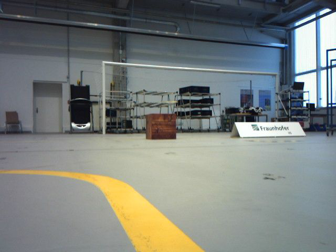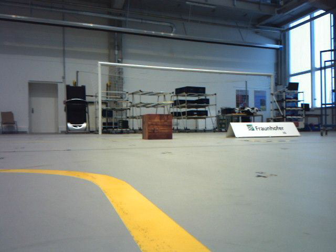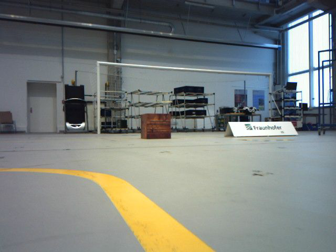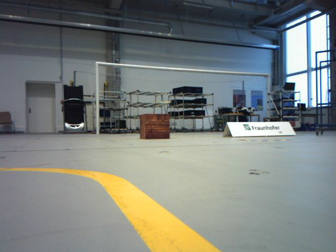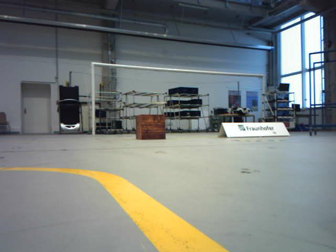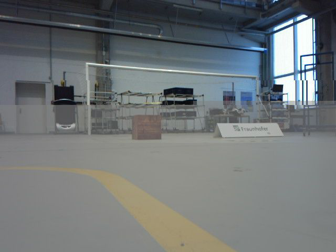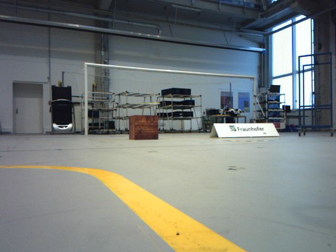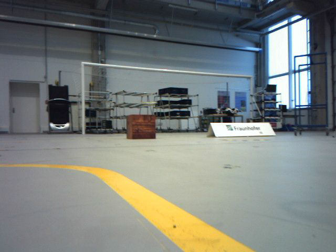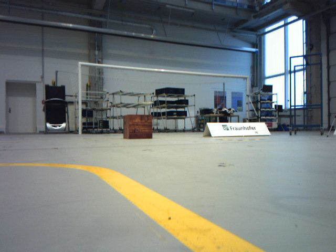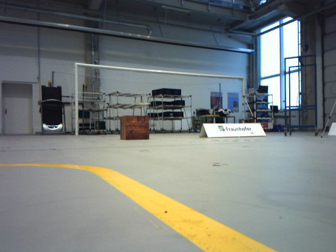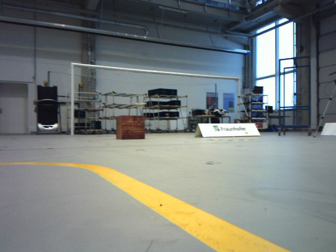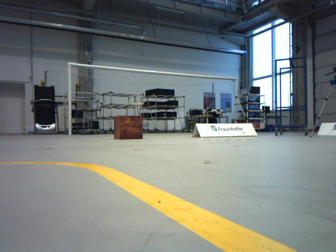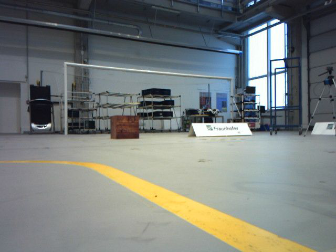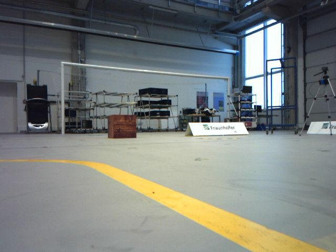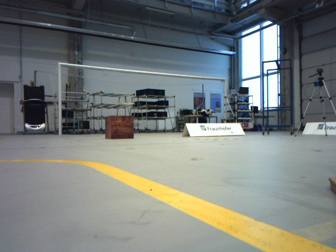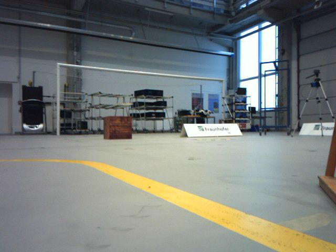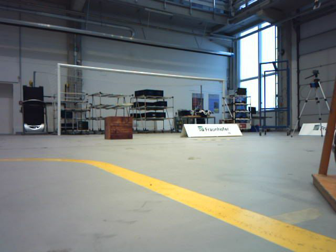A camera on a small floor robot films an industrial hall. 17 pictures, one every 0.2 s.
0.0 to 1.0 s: The camera travels backward, about 0.2 m, so what stands in front gets smaller. It gains speed.
1.0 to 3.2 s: The camera travels backward, about 0.4 m, so what stands in front gets smaller.
The film runs backward here.
